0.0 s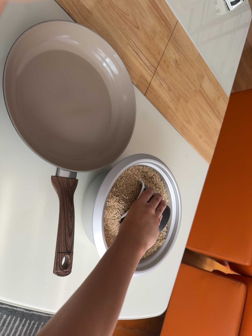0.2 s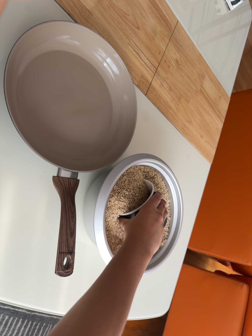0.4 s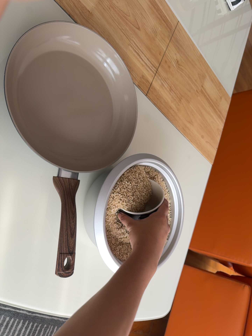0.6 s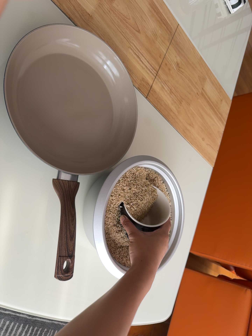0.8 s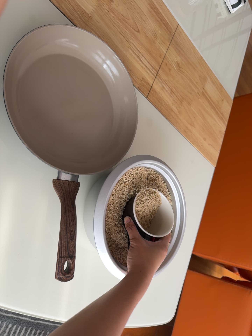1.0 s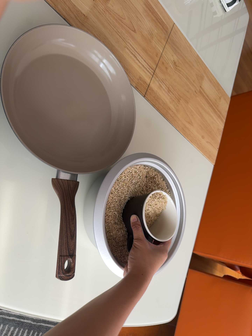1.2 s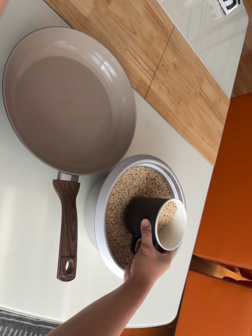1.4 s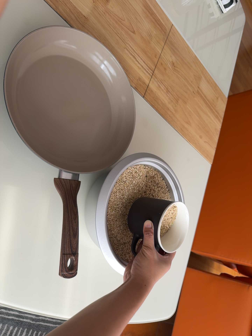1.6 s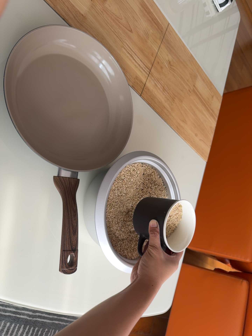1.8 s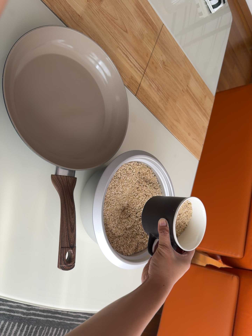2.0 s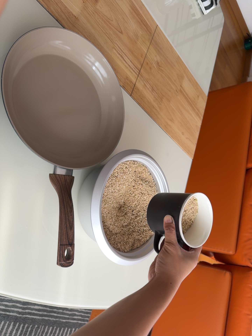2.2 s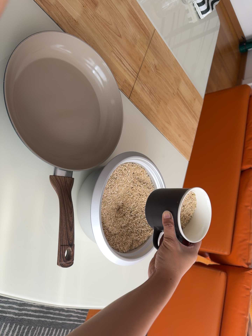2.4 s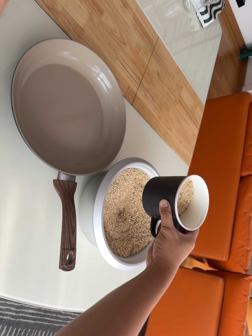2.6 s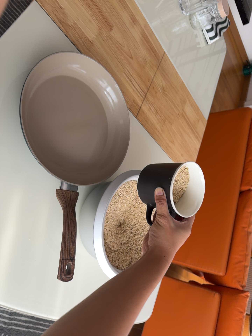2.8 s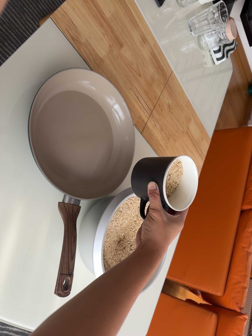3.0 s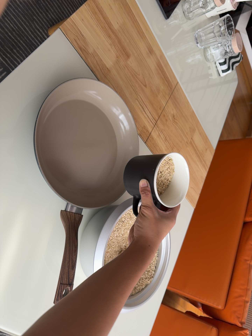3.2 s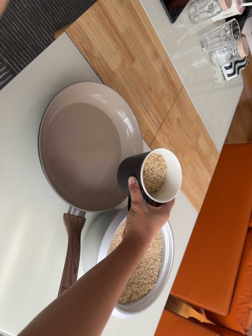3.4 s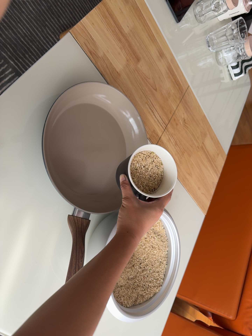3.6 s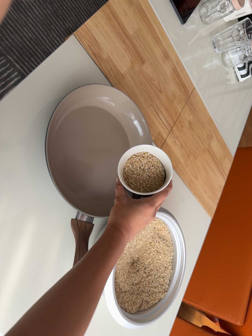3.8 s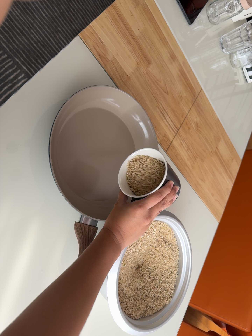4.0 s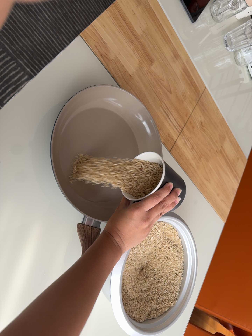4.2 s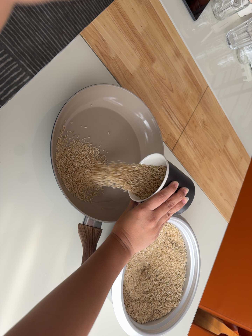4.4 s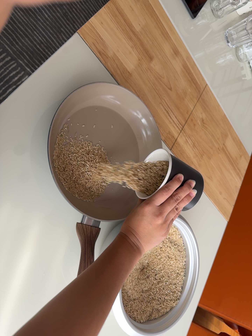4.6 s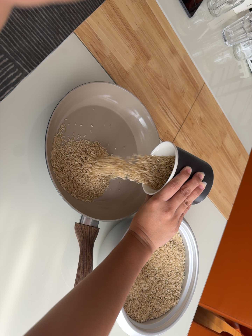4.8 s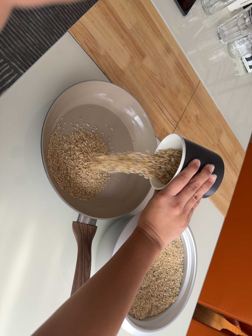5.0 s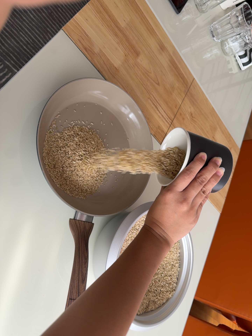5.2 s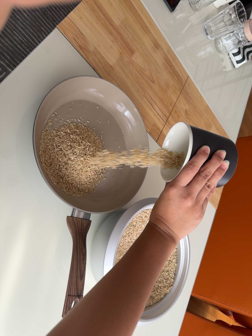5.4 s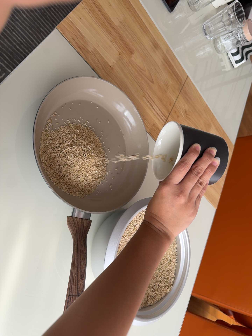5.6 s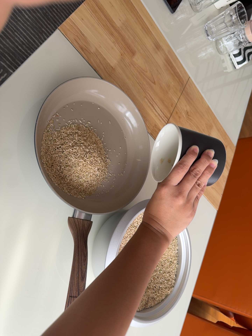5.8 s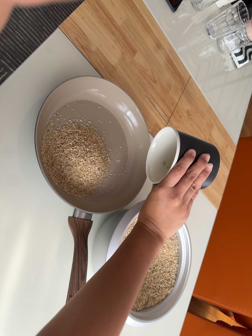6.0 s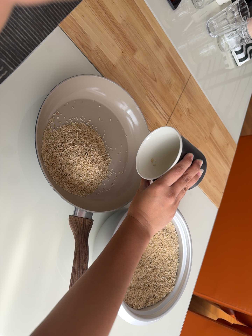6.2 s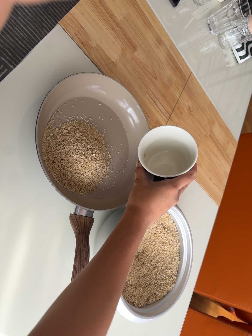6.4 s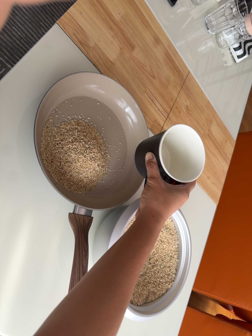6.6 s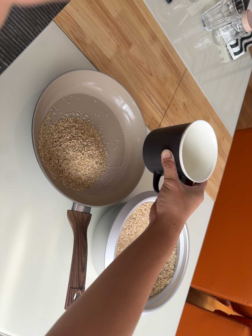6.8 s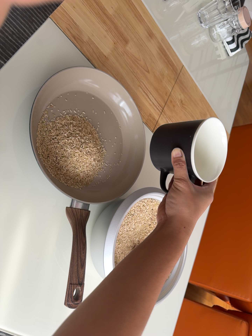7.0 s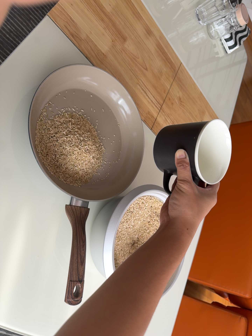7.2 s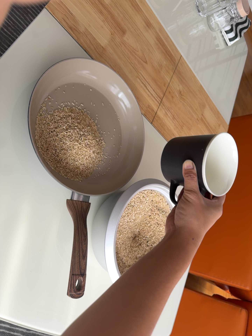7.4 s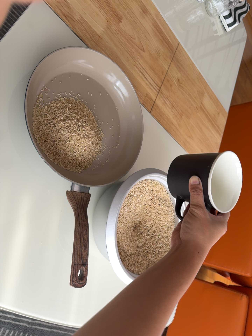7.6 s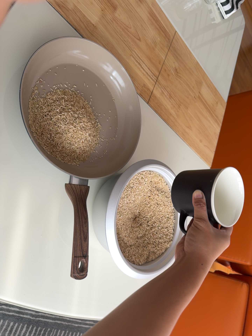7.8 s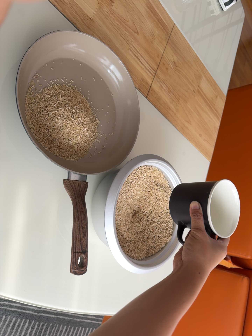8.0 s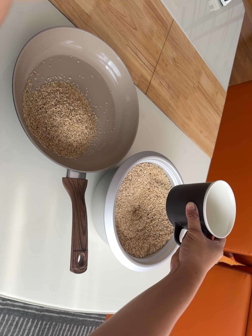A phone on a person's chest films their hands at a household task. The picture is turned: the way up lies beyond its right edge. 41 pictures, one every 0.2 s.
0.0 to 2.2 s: The camera shifts only a little, or ends up much as it began.
2.2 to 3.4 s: The camera rolls about its line of sight by about 10 degrees, and the scene rotates clockwise.
3.4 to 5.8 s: The camera shifts only a little, or ends up much as it began.
5.8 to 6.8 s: The camera keeps its place and its aim.
6.8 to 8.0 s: The camera shifts only a little, or ends up much as it began.
The film runs forward here.
